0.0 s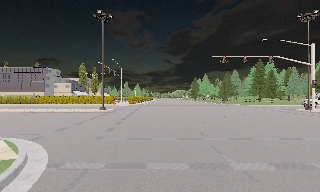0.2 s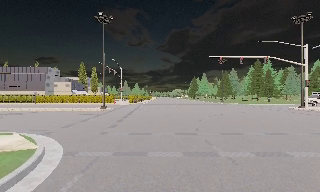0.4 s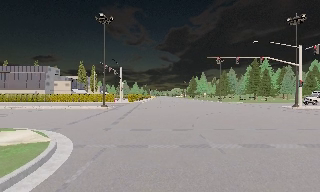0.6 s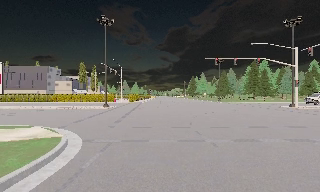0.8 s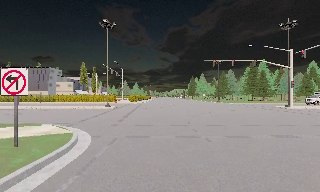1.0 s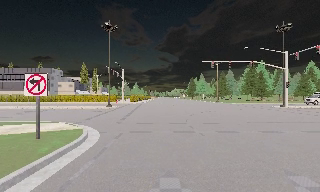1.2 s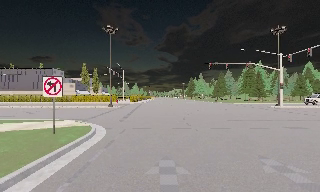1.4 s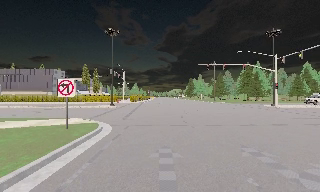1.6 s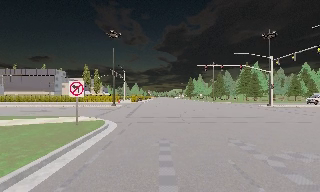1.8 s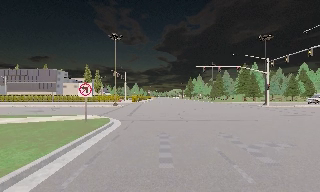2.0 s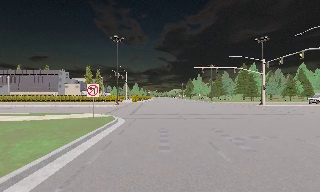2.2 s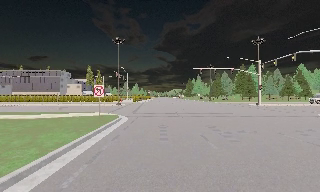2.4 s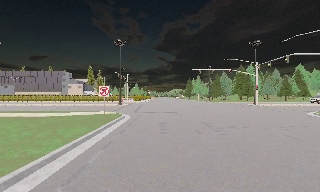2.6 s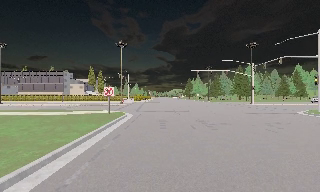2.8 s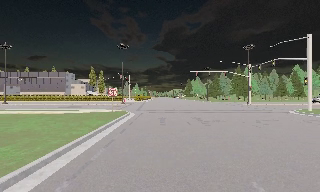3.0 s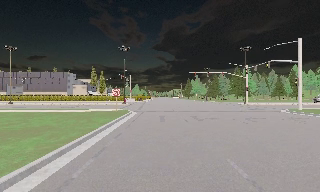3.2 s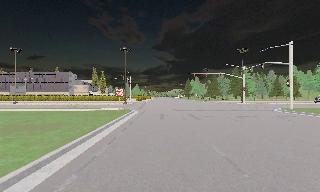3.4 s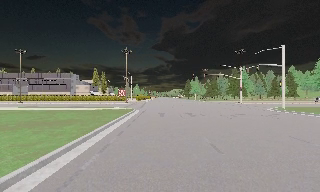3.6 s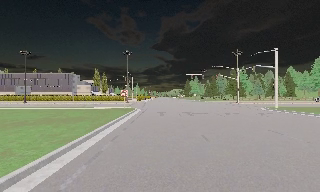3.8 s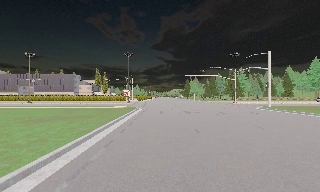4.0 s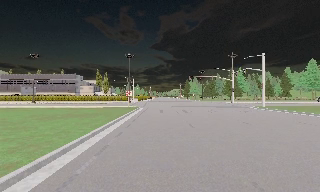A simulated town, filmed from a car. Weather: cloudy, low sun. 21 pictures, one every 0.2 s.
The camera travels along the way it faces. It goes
backward.
0.0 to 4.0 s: The camera travels backward, about 20 m, so what stands in front gets smaller. It gains speed.
The film runs backward here.
